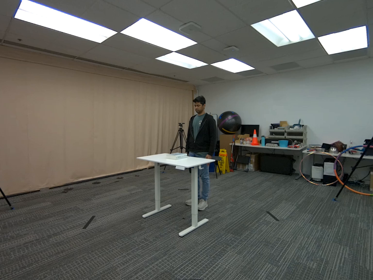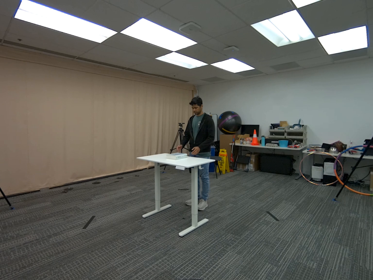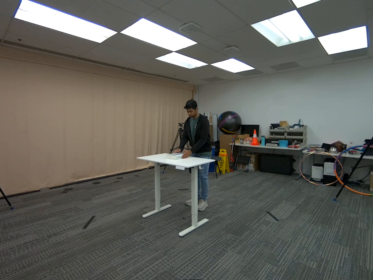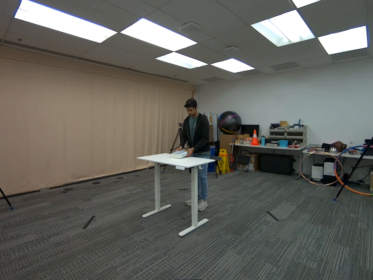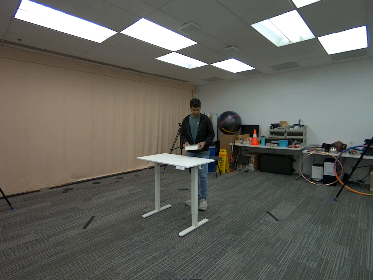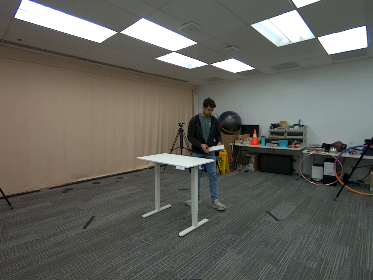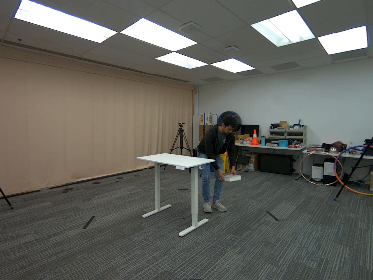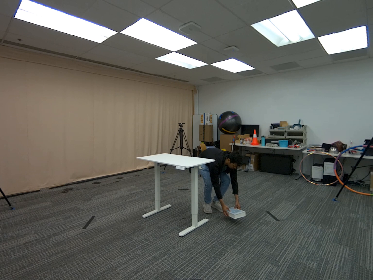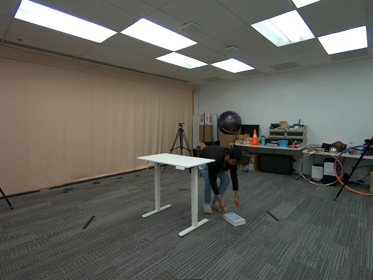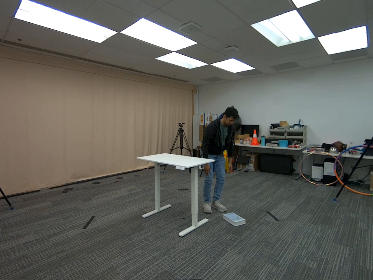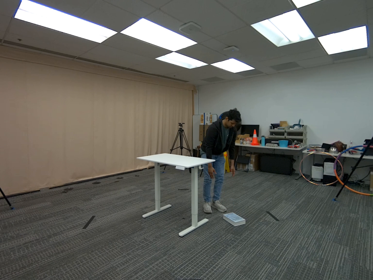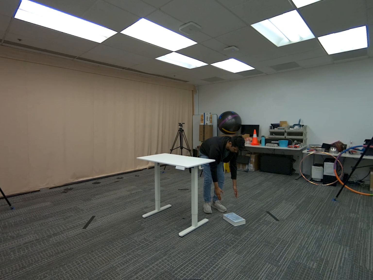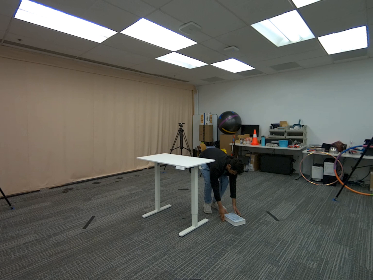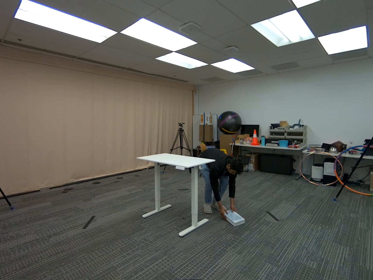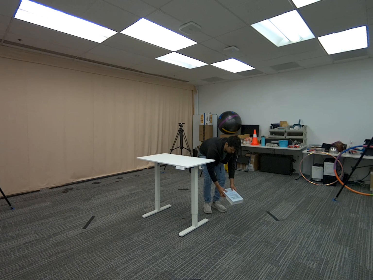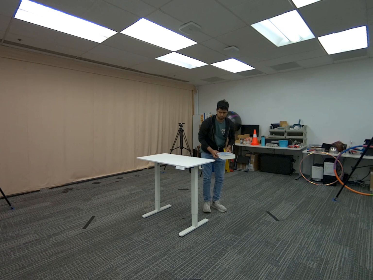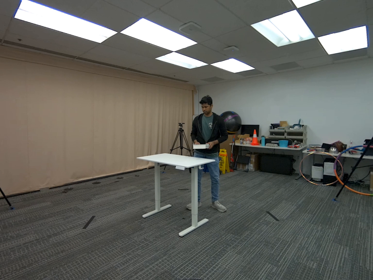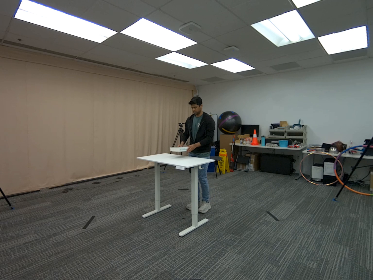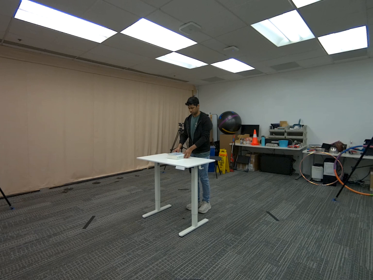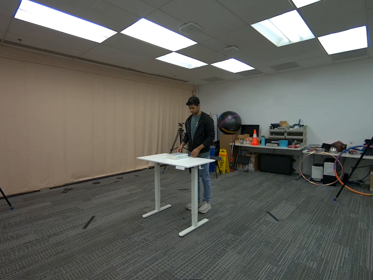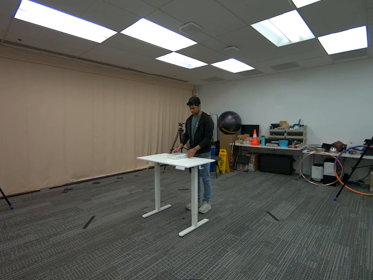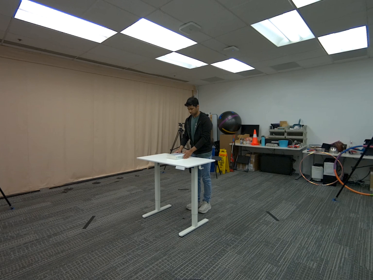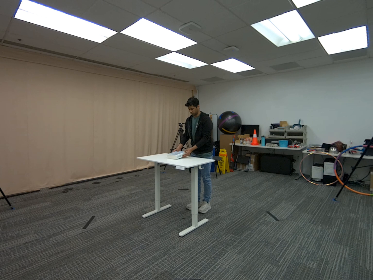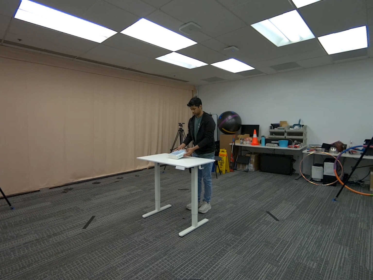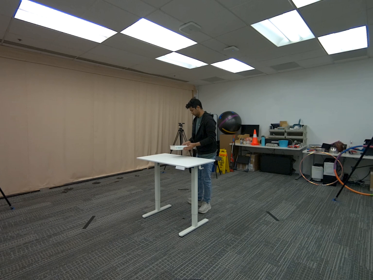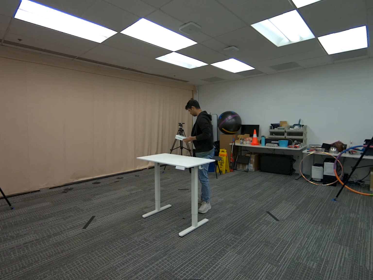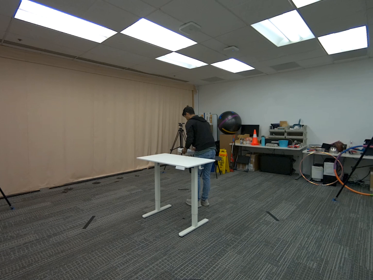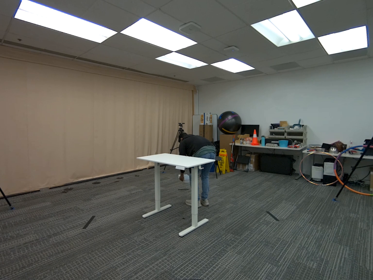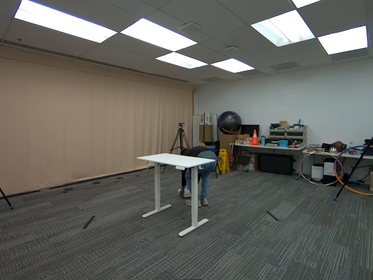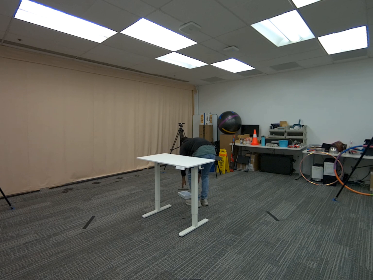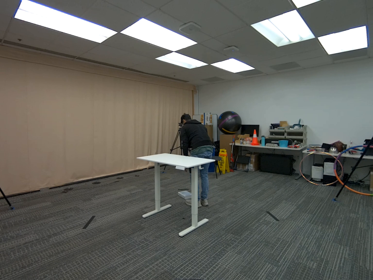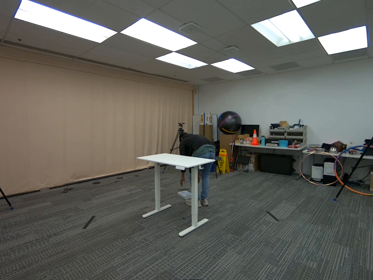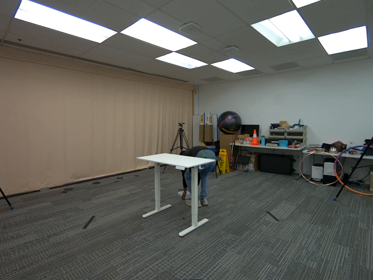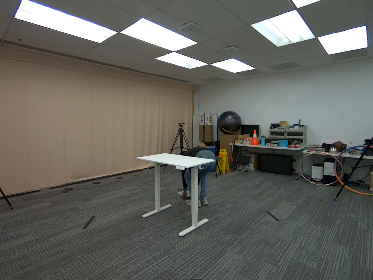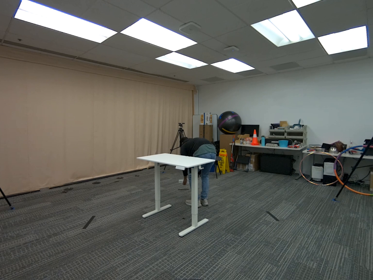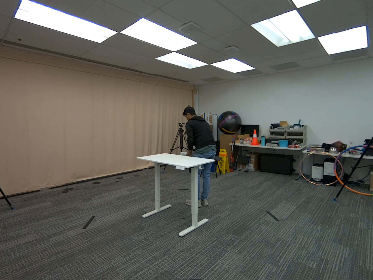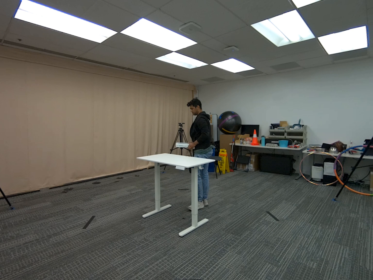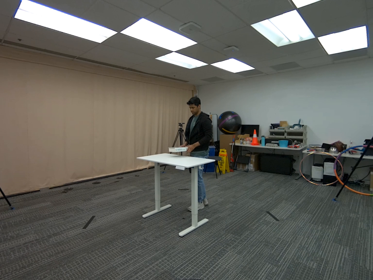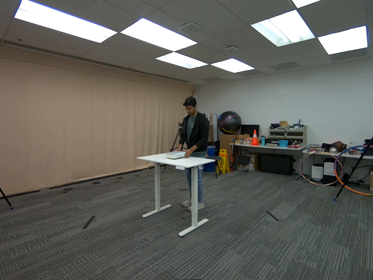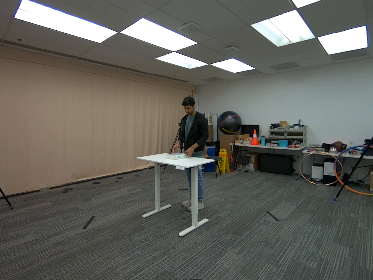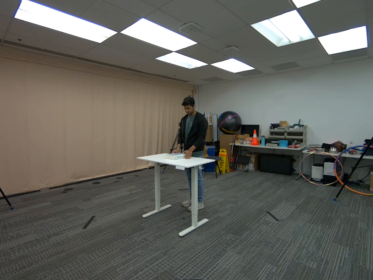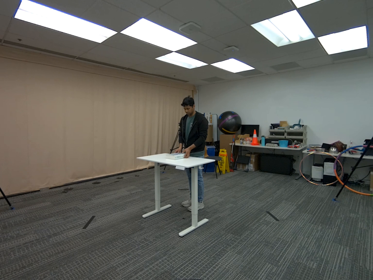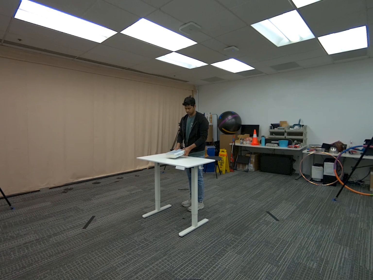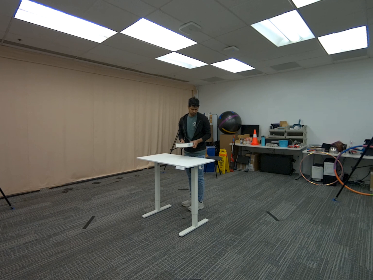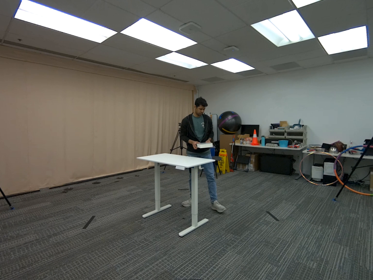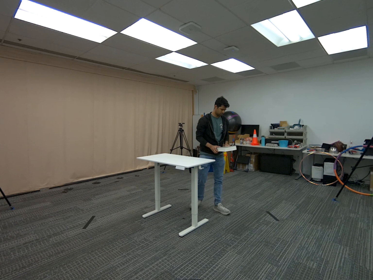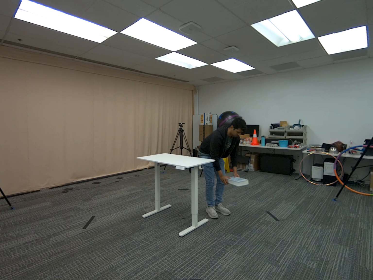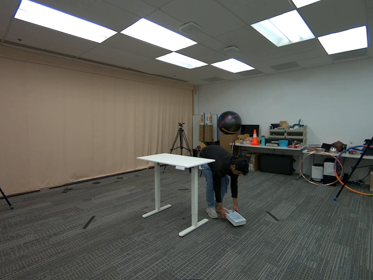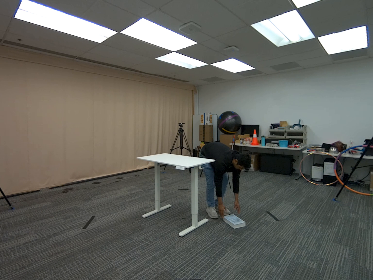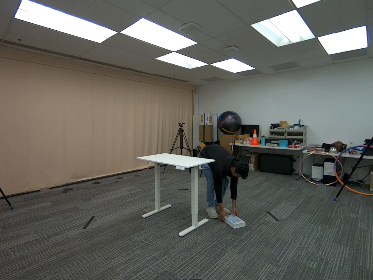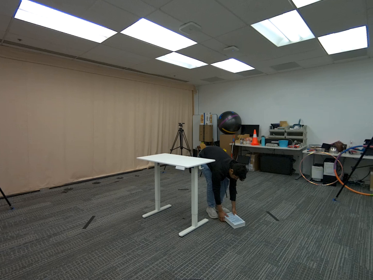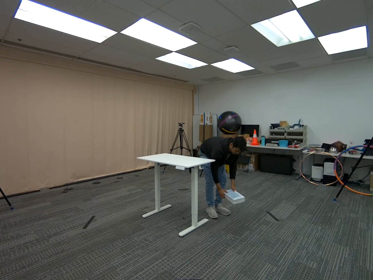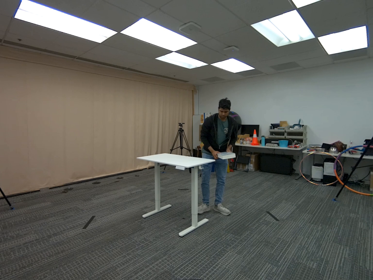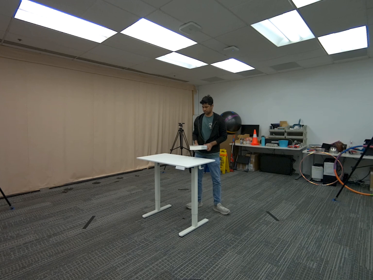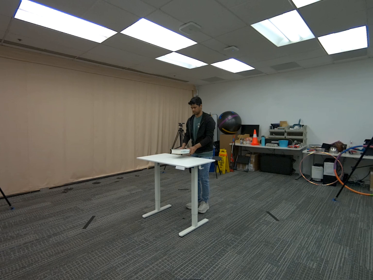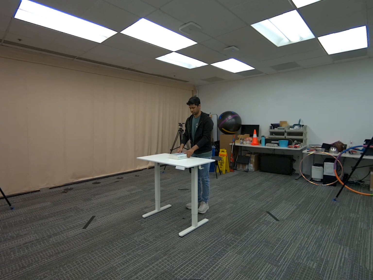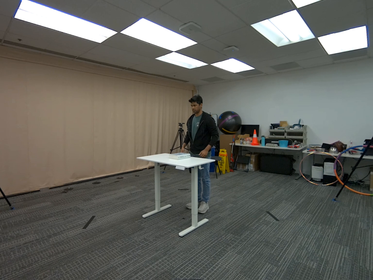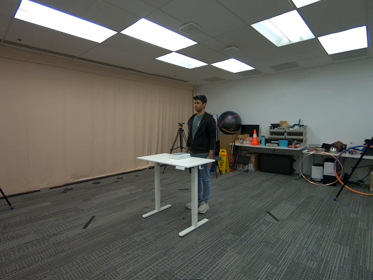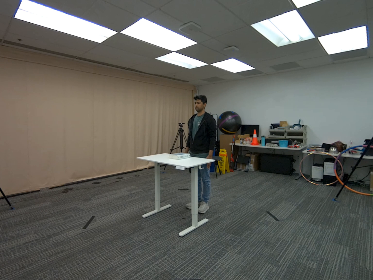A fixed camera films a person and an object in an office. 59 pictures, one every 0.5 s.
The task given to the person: Pick up the book from the table and place it on the floor.
